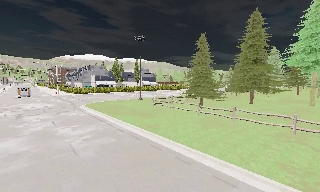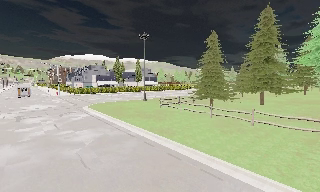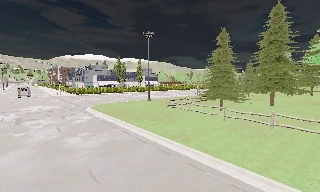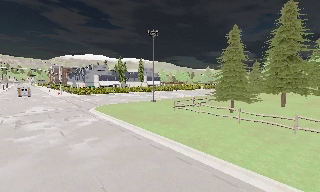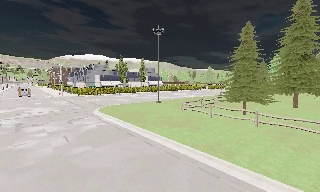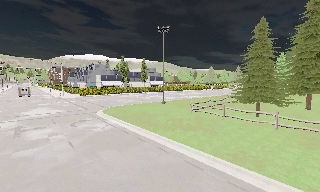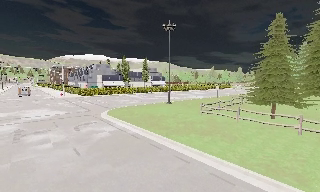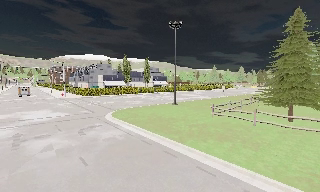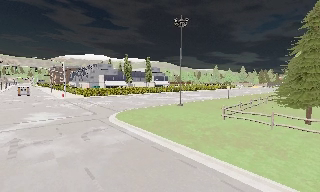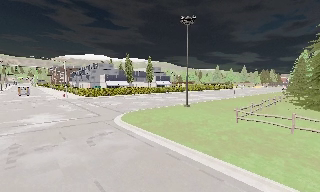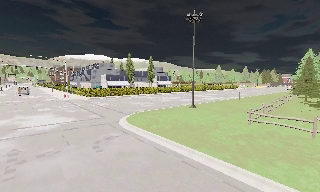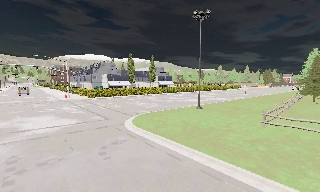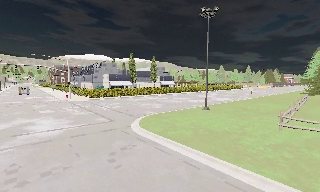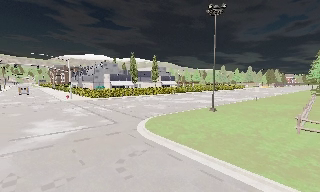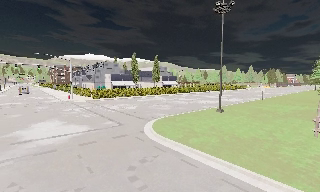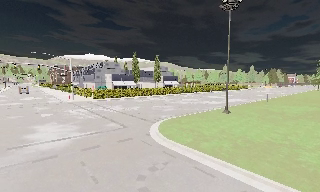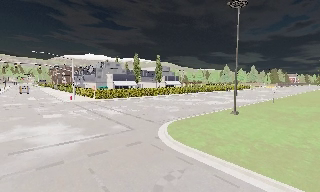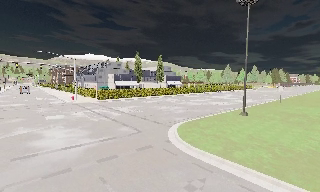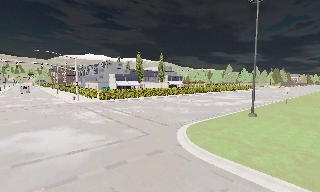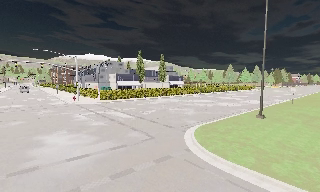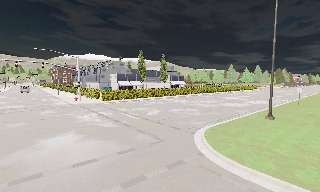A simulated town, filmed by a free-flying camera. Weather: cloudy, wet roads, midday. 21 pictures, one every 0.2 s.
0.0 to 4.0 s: The camera travels forward and to its left, about 20 m, so what stands in front looms larger. It loses speed.
The film runs forward here.
